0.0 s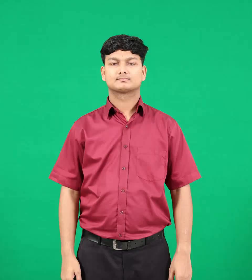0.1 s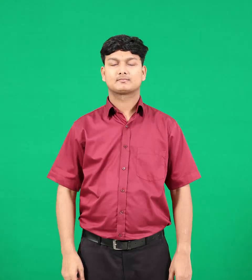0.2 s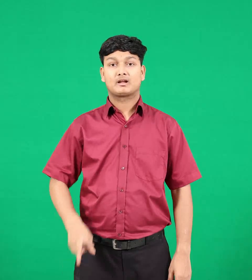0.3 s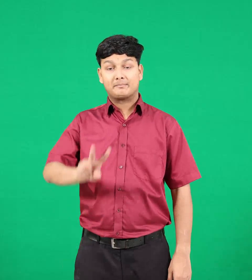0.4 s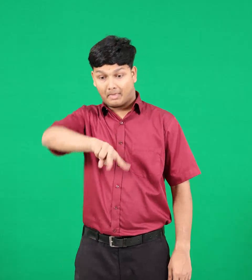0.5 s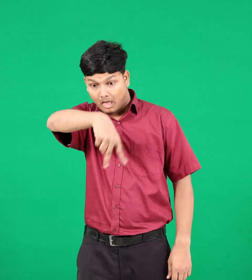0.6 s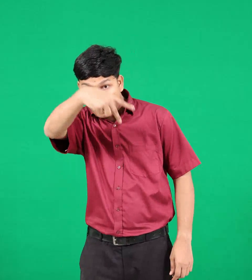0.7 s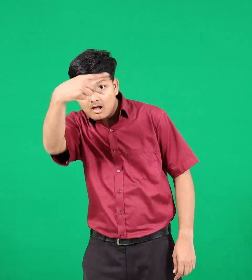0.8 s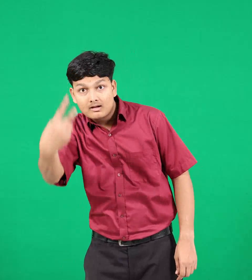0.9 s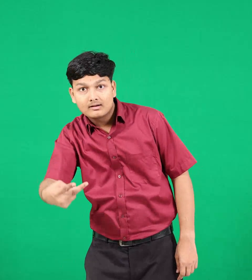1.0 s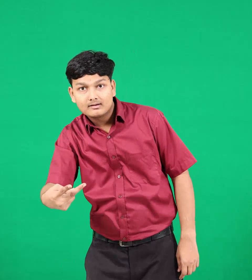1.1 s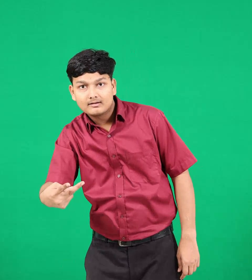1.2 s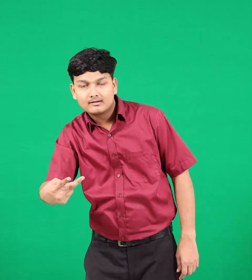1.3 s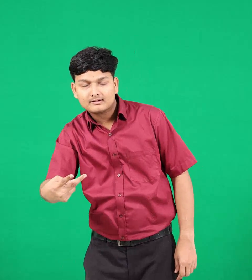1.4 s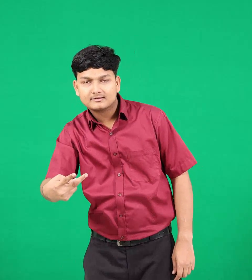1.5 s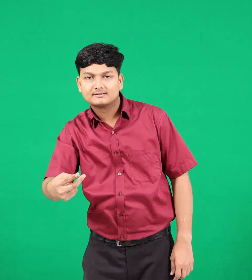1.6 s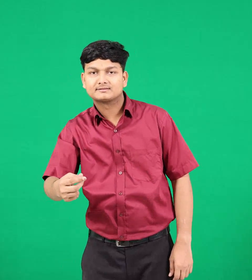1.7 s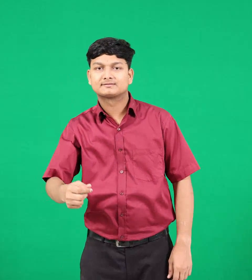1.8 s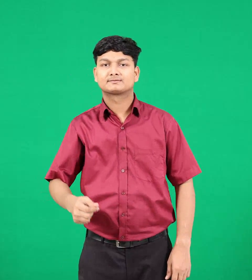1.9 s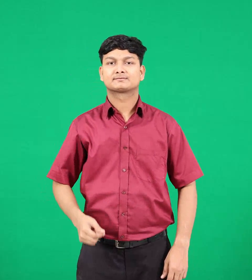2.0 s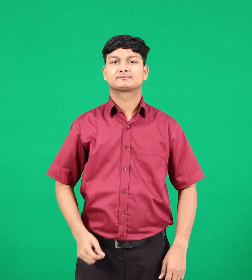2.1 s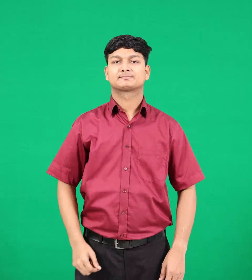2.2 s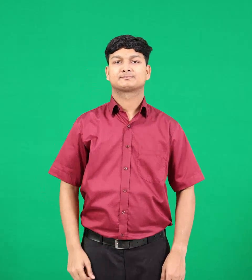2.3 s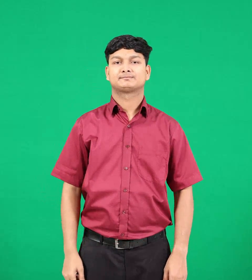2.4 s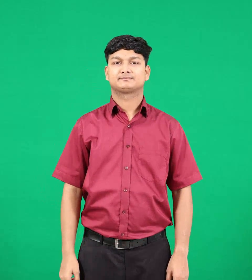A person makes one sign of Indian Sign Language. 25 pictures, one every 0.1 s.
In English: fall
